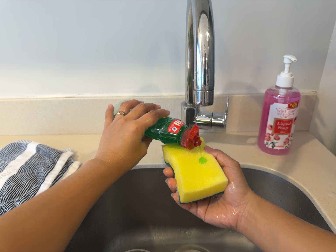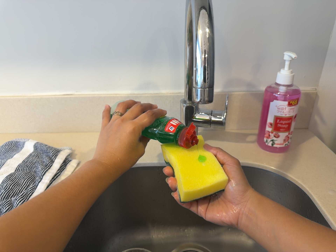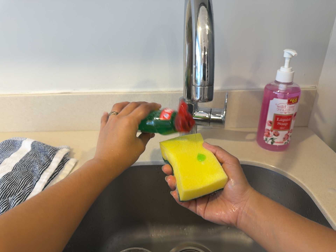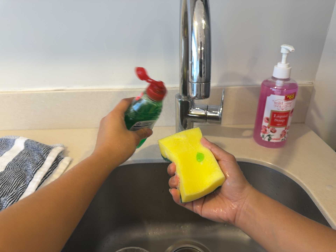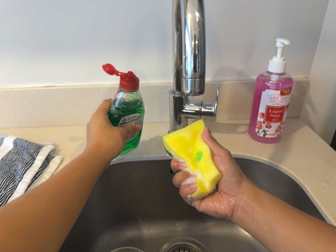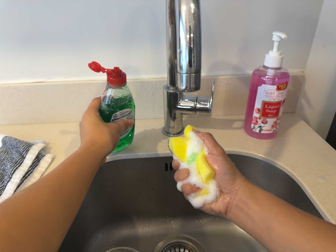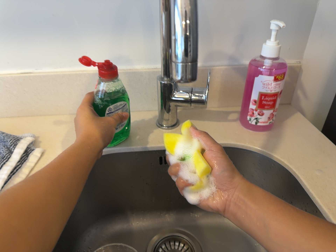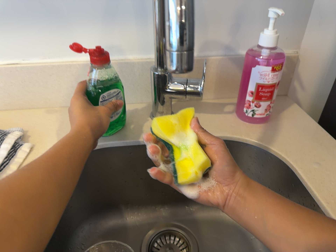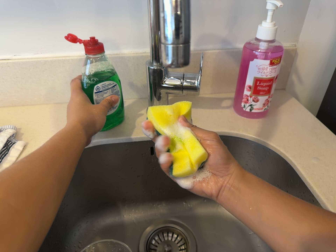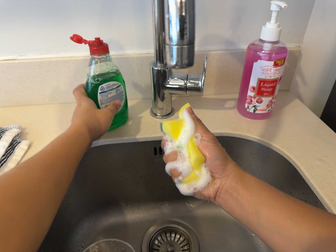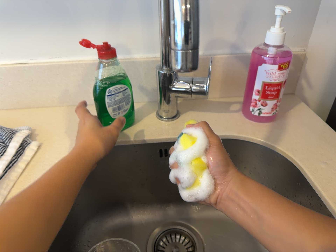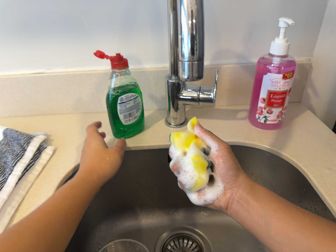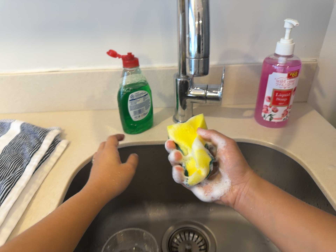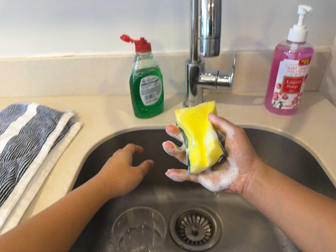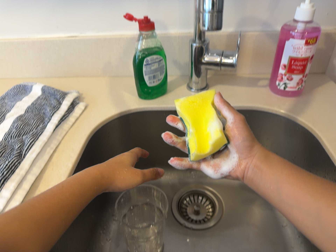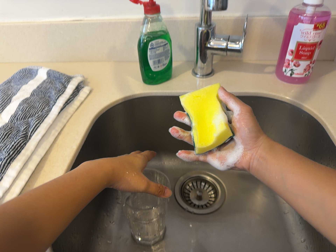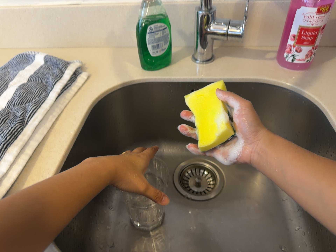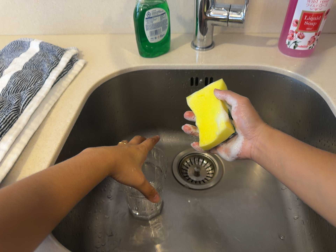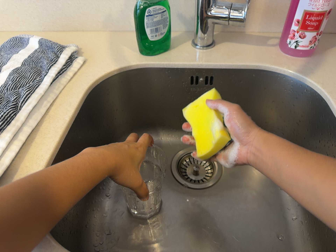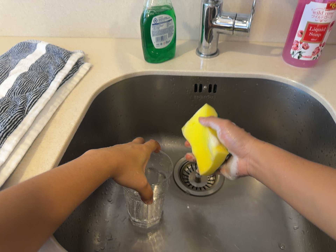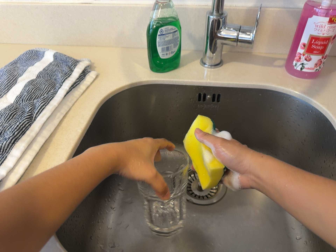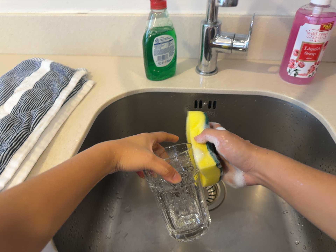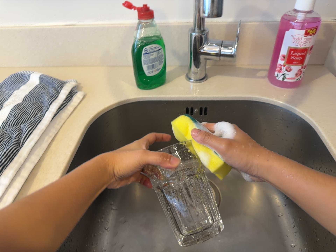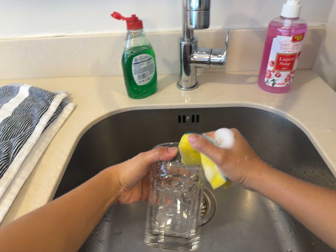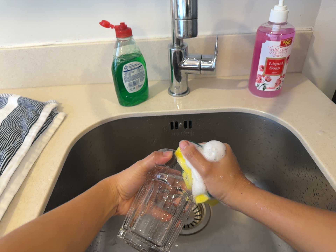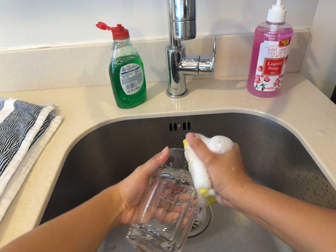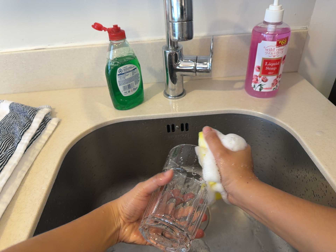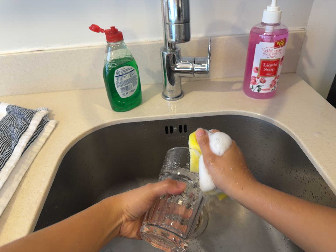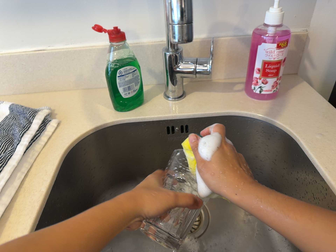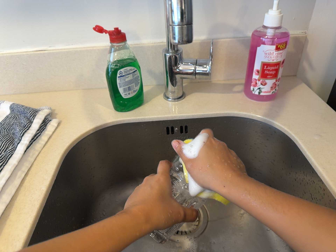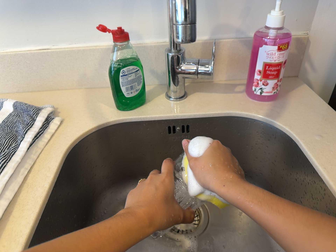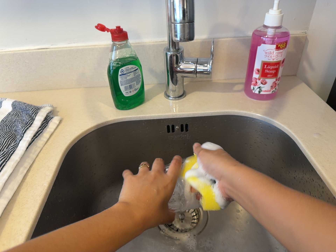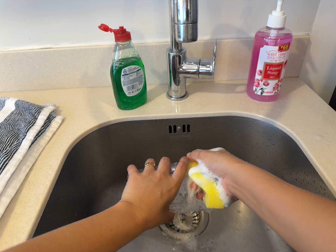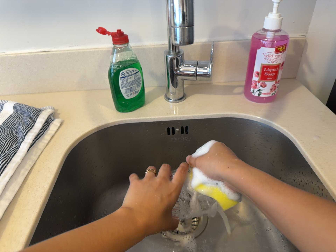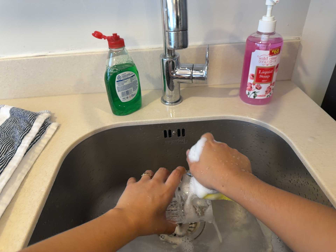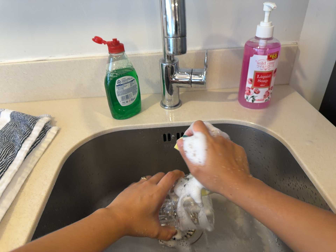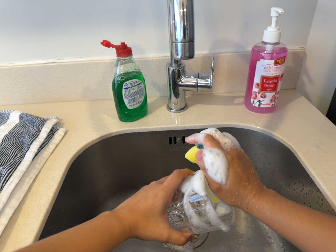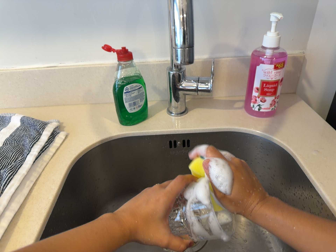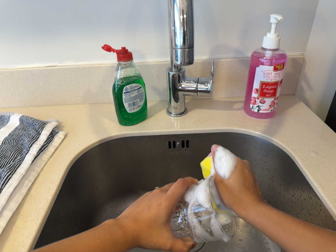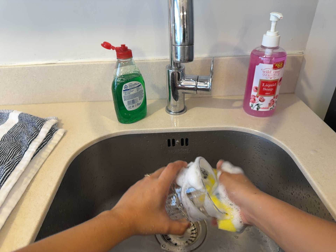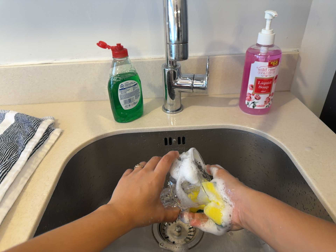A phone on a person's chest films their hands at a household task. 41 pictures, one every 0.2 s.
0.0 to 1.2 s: The camera travels forward, about 6 cm, so what stands in front looms larger.
1.2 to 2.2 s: The camera shifts only a little, or ends up much as it began.
2.2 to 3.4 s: The camera travels toward the bottom of its view, about 6 cm, so close, fixed things drift upward. Its aim tips toward the bottom of its view by about 10 degrees, and the scene shifts upward.
3.4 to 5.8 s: The camera's aim tips toward the top of its view by about 10 degrees, and the scene shifts downward.
5.8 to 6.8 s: The camera keeps its place and its aim.
6.8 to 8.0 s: The camera shifts only a little, or ends up much as it began.
The film runs forward here.
